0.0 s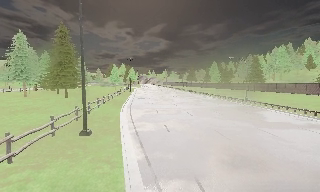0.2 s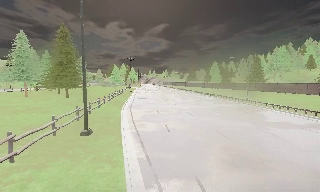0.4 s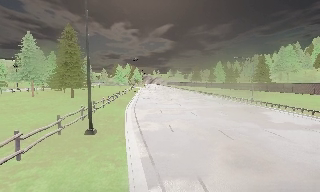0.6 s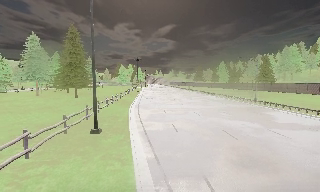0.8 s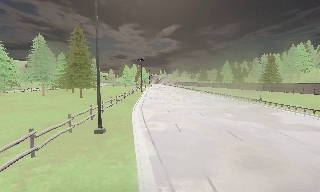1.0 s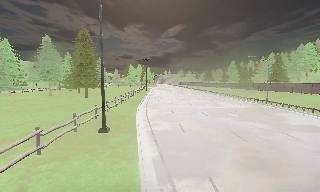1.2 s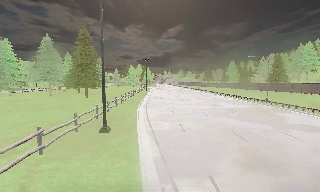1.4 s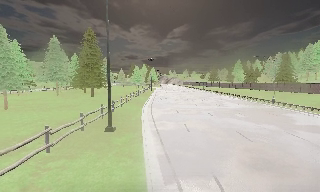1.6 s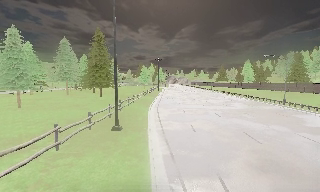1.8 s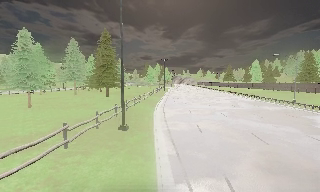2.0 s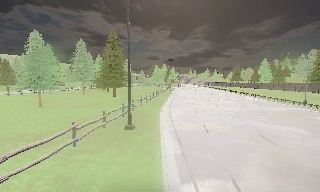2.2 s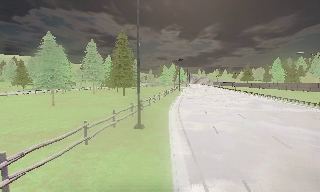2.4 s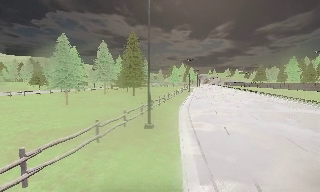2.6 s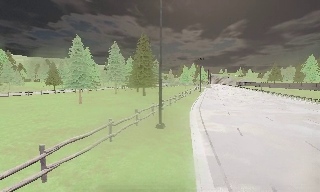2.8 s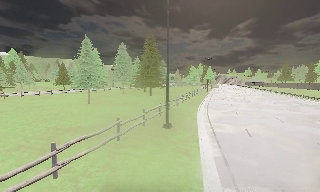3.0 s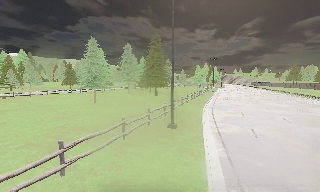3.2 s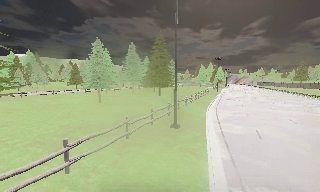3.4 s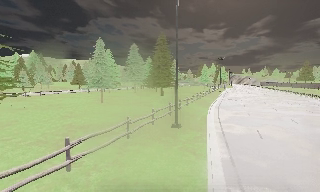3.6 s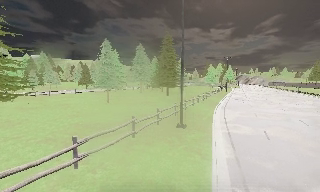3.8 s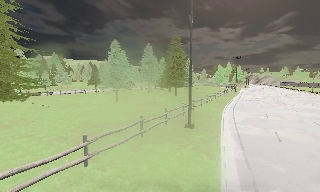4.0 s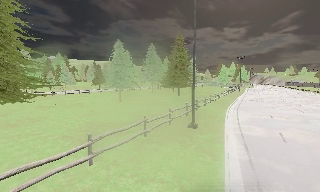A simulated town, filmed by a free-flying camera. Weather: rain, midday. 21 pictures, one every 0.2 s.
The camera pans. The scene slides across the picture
to the right.
The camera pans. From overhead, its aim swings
counterclockwise.
0.0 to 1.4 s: The camera shifts only a little, or ends up much as it began.
1.4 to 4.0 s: The camera pans to its left, which is counterclockwise from overhead, by about 30 degrees. It travels backward, about 0.5 m, so what stands in front gets smaller.
The film runs backward here.
